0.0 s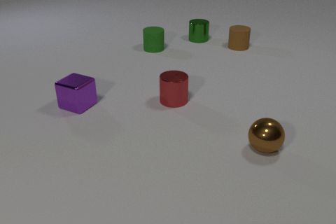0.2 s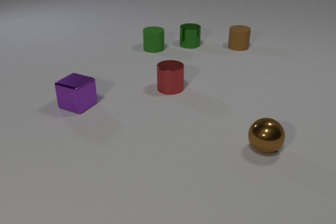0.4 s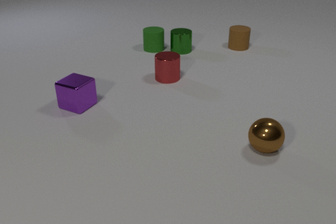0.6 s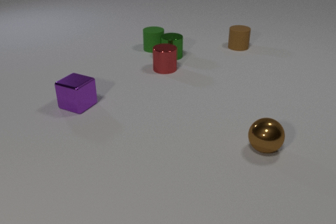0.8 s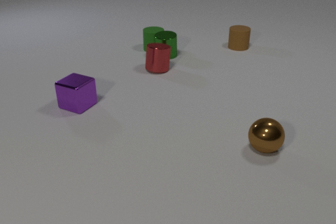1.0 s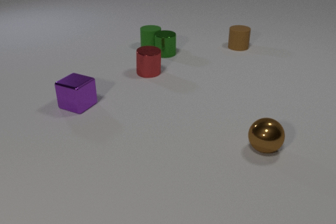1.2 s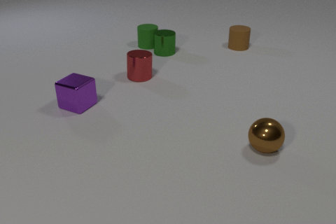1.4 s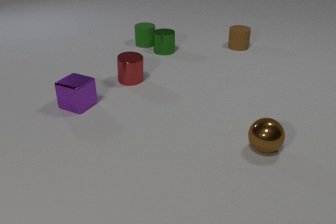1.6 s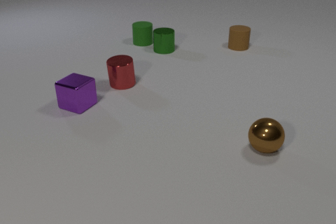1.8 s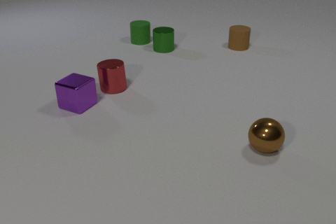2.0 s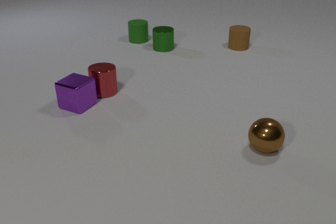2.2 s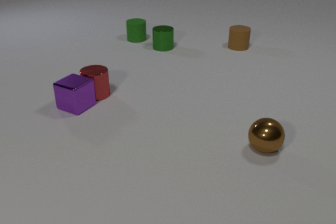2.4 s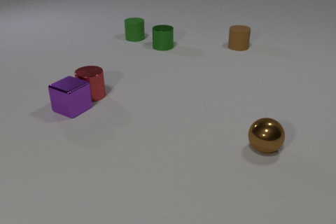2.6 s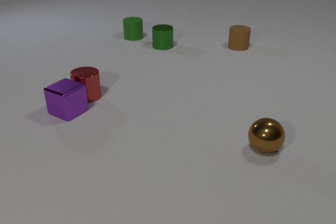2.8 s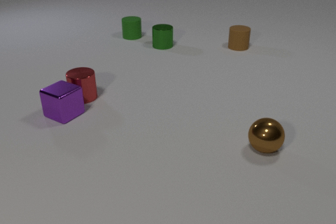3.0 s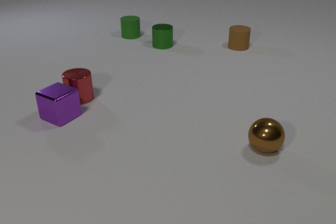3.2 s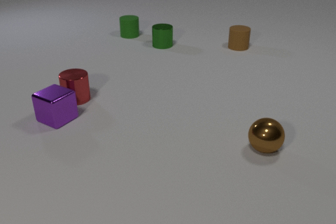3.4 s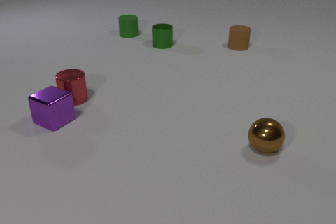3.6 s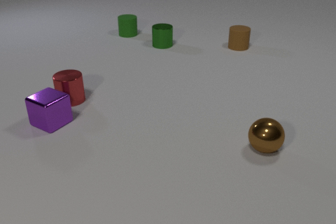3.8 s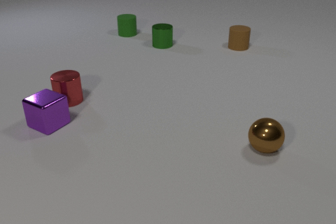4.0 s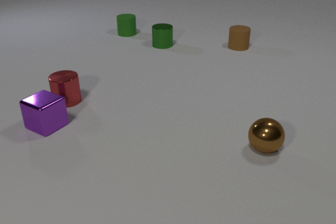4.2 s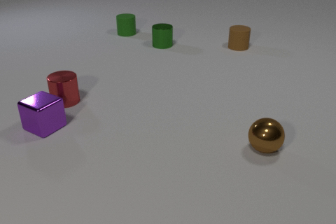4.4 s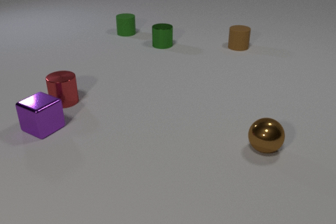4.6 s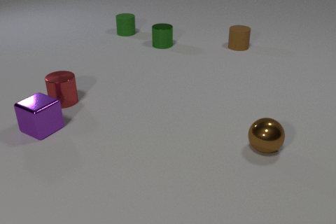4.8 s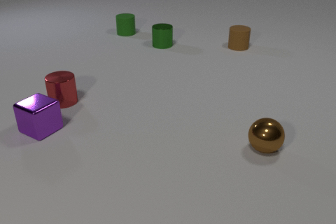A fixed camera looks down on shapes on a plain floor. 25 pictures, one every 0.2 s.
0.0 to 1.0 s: The green metal cylinder slides toward the camera and to the left. The red metal cylinder slides away from the camera. The green rubber cylinder slides away from the camera. The green metal cylinder and the red metal cylinder collide. The green metal cylinder and the green rubber cylinder collide.
1.0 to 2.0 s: The green metal cylinder slides away from the camera. The red metal cylinder slides to the left and toward the camera. The green rubber cylinder slides away from the camera and to the left.
2.0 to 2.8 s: The green metal cylinder slides away from the camera. The red metal cylinder slides to the left and toward the camera. The green rubber cylinder slides away from the camera and to the left. The purple metal cube slides toward the camera and to the left. The red metal cylinder and the purple metal cube collide.
2.8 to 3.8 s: The red metal cylinder slides to the left. The green rubber cylinder slides away from the camera and to the left. The purple metal cube slides toward the camera and to the left.
3.8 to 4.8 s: The purple metal cube slides to the left and toward the camera.
What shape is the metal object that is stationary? sphere.
How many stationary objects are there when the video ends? 5.
What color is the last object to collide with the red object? purple.
